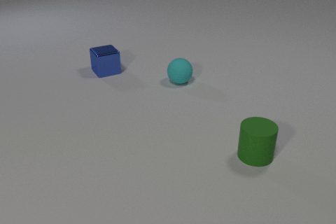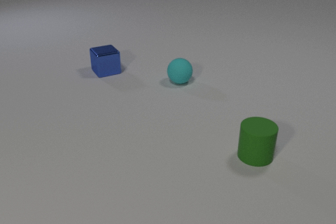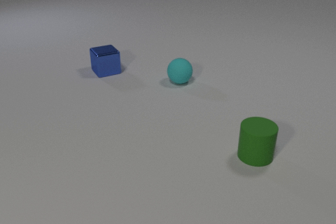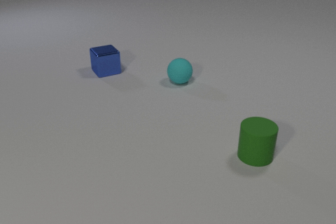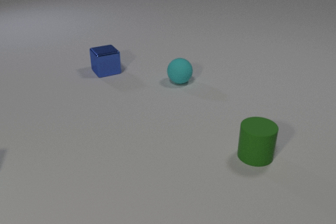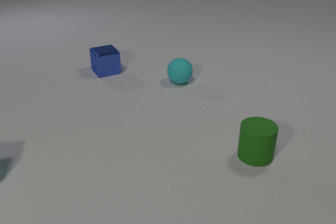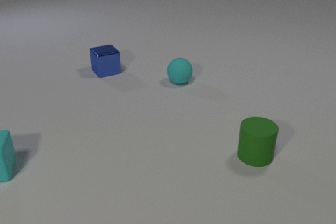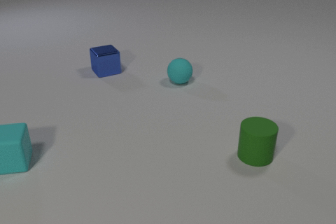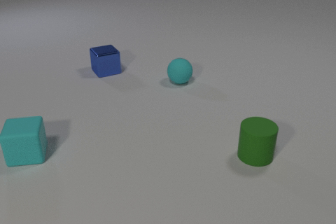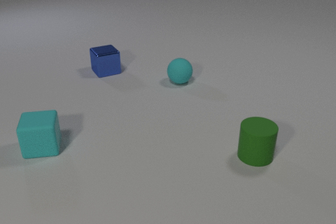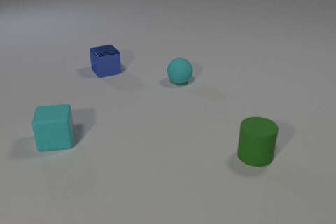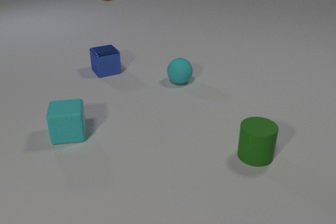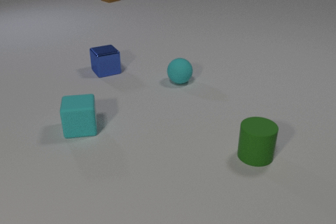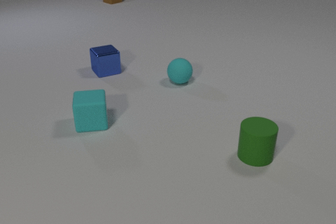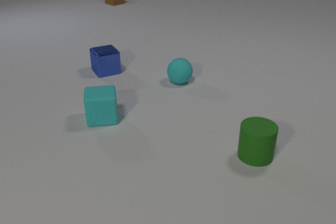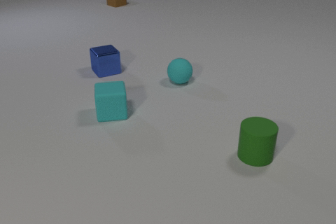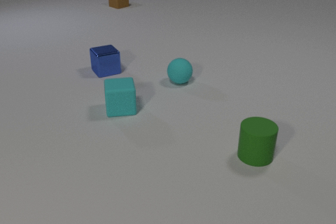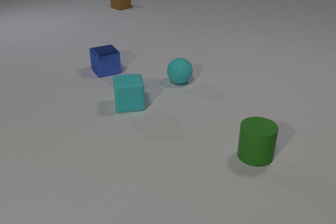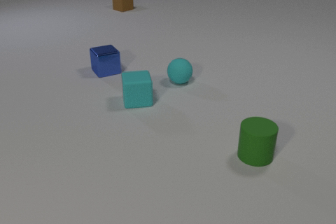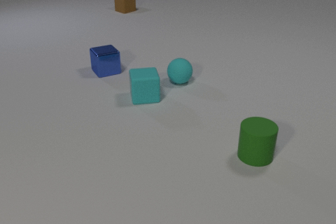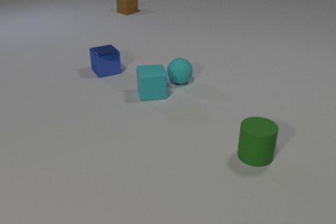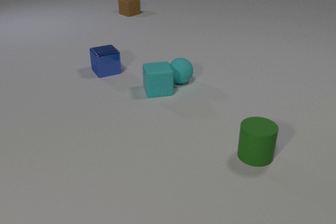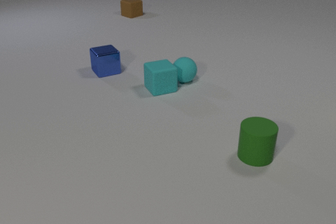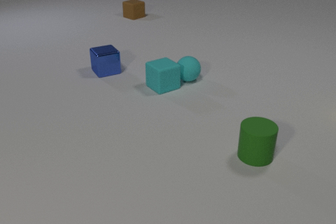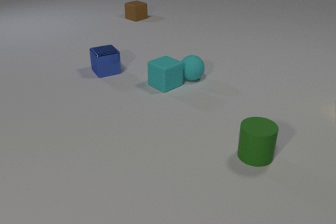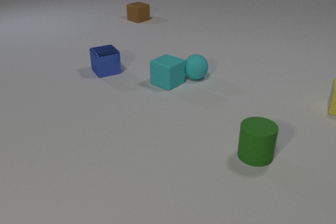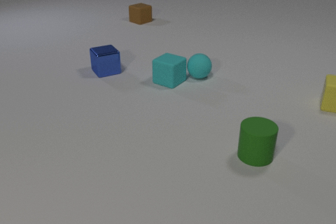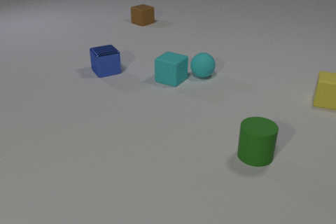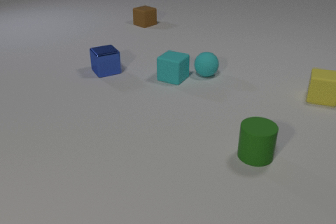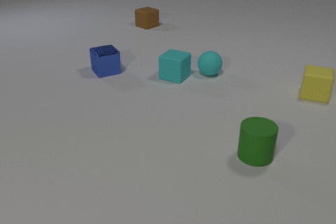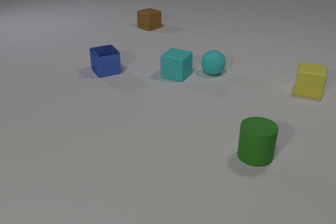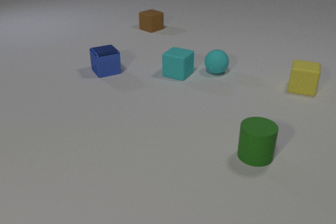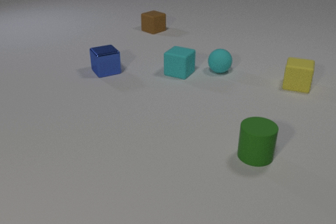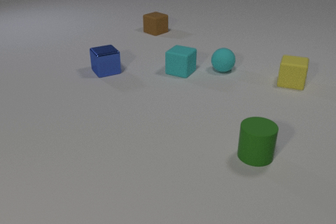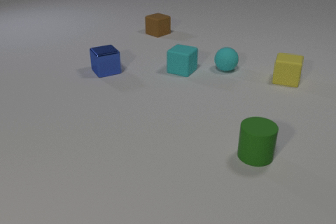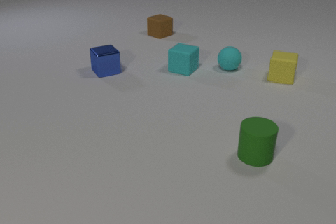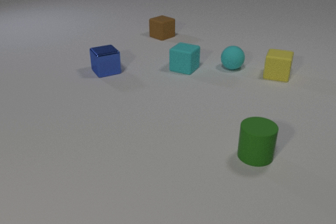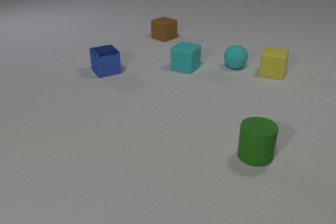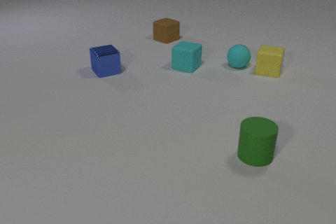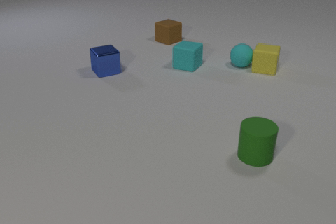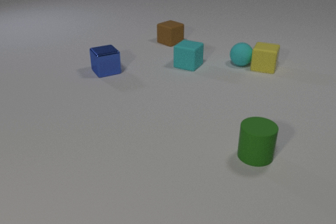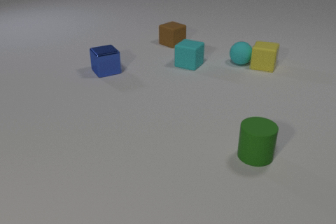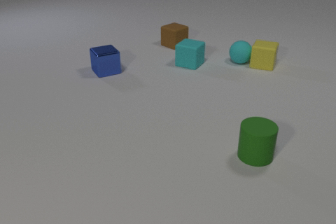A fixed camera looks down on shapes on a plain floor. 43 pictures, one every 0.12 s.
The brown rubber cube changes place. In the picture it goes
toward the camera.
The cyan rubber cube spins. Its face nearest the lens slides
to the right.
0.00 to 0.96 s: The cyan rubber cube comes in at the left edge, slides to the right and away from the camera.
0.96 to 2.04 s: The cyan rubber cube slides to the right and away from the camera. The brown rubber cube comes in at the top edge, slides toward the camera.
2.04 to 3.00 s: The cyan rubber cube slides away from the camera and to the right, spins counterclockwise seen from above by about 45 degrees, its near face sliding to the right. The cyan rubber sphere rolls to the right and away from the camera. The brown rubber cube slides toward the camera. The yellow rubber cube comes in at the right edge. The cyan rubber cube and the cyan rubber sphere collide.
3.00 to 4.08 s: The cyan rubber cube slides away from the camera and to the right. The cyan rubber sphere rolls to the right and away from the camera. The brown rubber cube slides toward the camera and to the right. The yellow rubber cube slides to the left and away from the camera.
4.08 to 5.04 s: The cyan rubber cube slides away from the camera and to the right. The cyan rubber sphere rolls away from the camera and to the right. The brown rubber cube slides toward the camera and to the right. The yellow rubber cube slides away from the camera and to the left. The cyan rubber sphere and the yellow rubber cube collide.
What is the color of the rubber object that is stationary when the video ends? green.
How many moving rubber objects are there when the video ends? 4.
What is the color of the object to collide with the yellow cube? cyan.
